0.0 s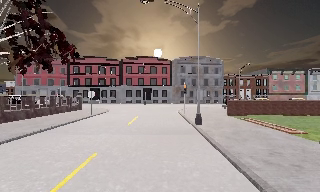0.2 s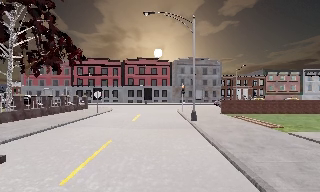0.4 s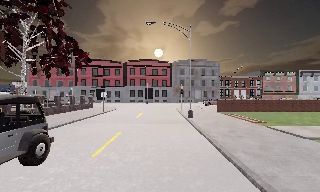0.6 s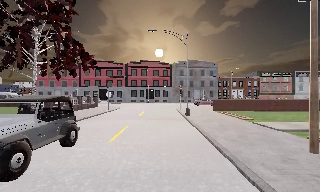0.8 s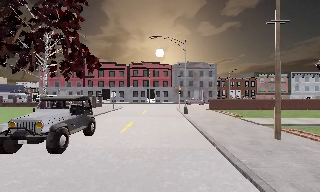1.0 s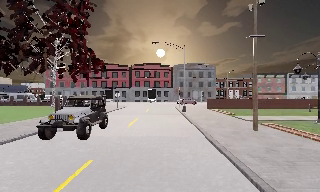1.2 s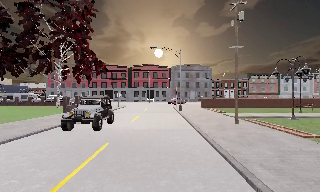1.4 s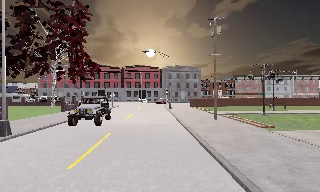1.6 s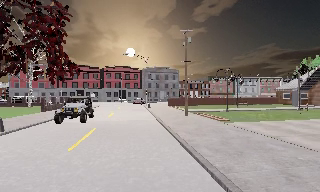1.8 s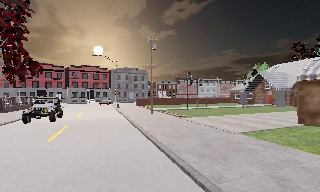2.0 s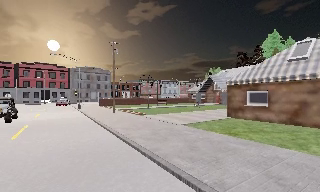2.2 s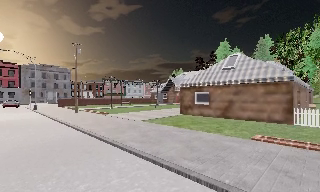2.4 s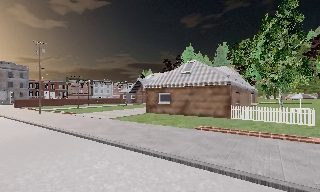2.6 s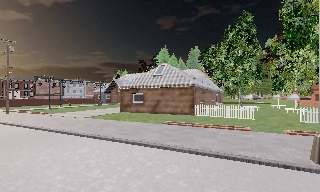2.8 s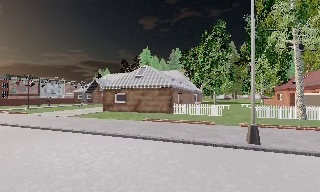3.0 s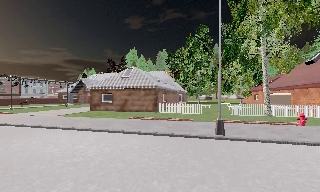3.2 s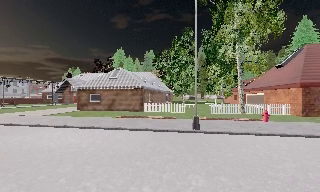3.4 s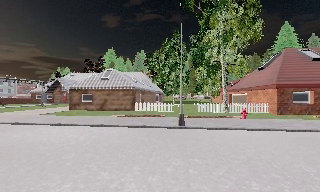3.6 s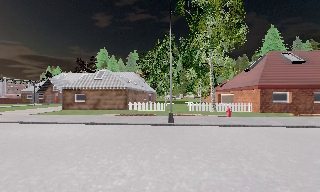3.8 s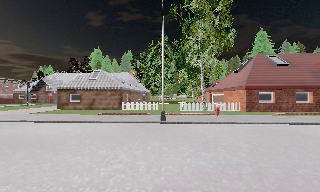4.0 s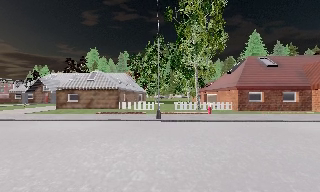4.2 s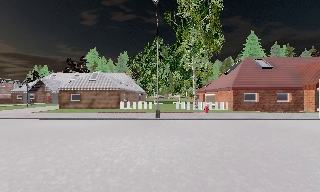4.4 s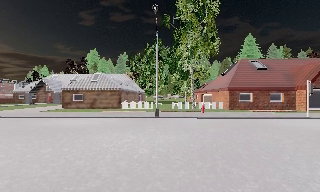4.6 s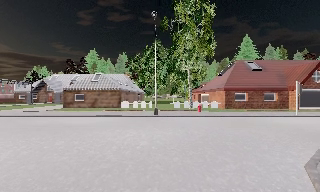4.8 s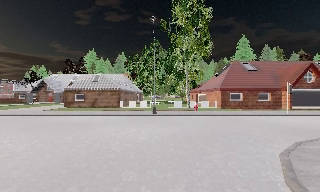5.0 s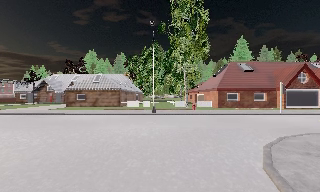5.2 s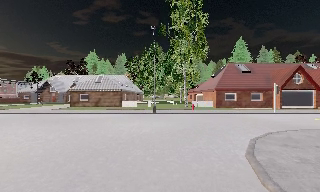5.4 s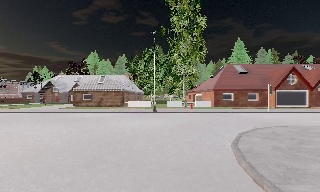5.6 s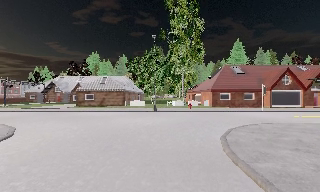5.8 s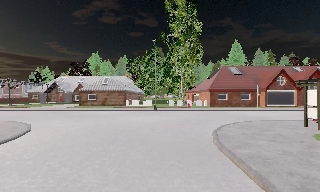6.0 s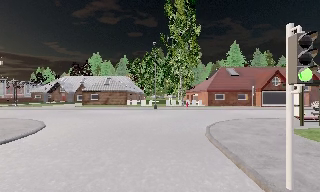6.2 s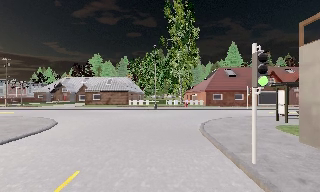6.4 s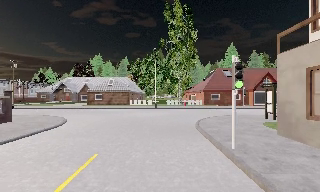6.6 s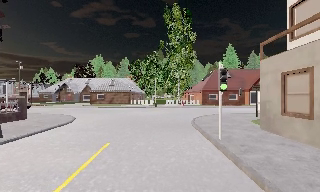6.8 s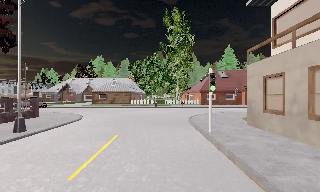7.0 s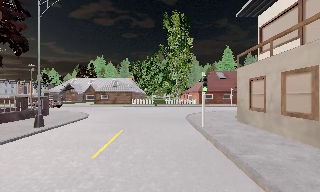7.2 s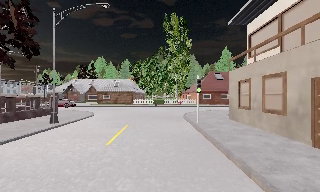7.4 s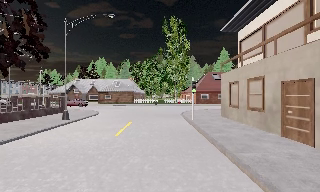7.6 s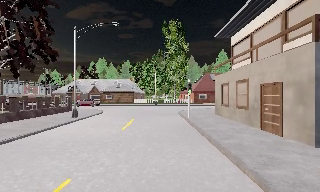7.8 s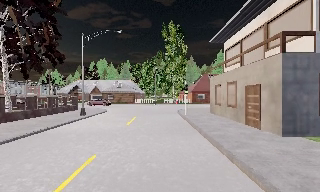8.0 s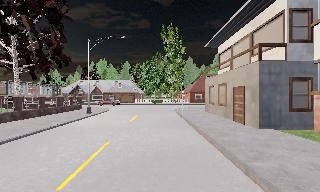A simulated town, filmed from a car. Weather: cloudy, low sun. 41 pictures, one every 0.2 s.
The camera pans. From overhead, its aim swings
clockwise.
The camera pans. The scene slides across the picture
to the left.
0.0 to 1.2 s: The camera travels backward, about 9 m, so what stands in front gets smaller.
1.2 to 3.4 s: The scene slides to the left, as the camera pans about 85 degrees to its right. It travels backward, about 17 m. It loses speed.
3.4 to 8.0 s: The camera travels backward, about 25 m, so what stands in front gets smaller. It gains speed.
The film runs backward here.
